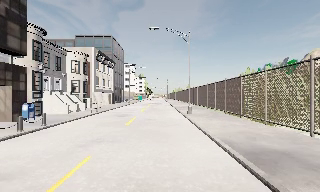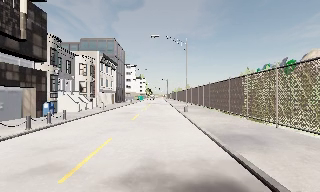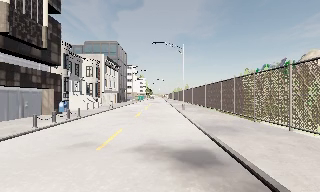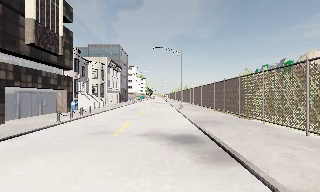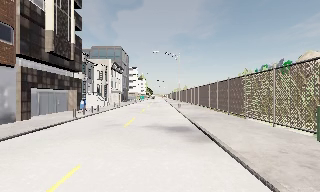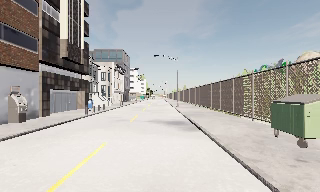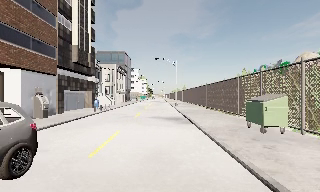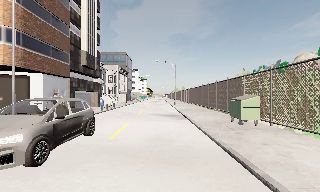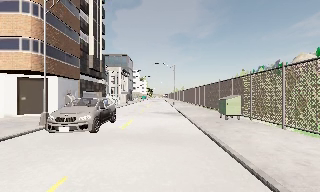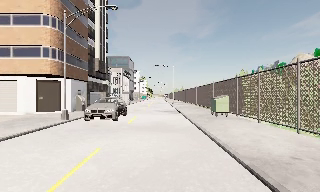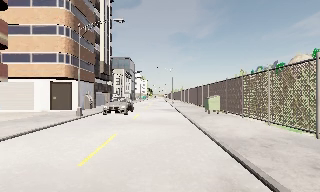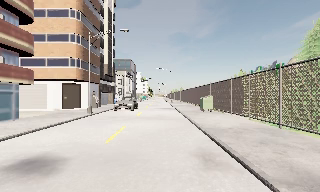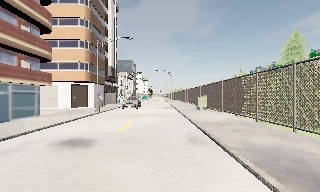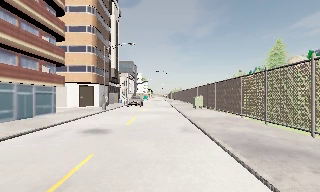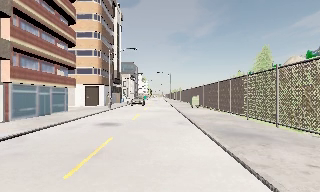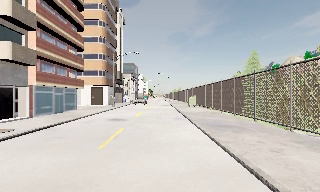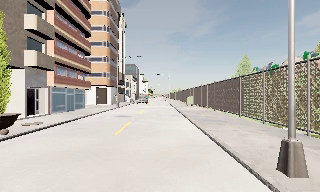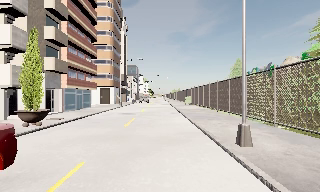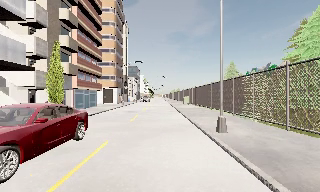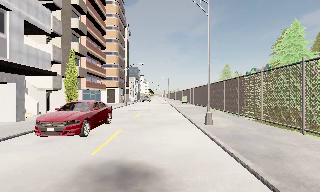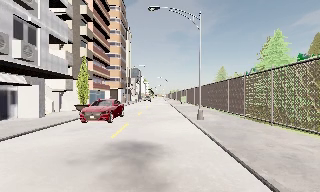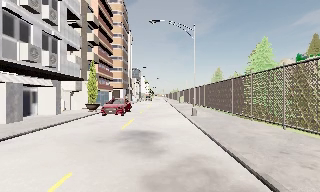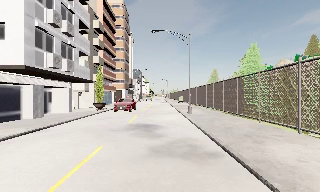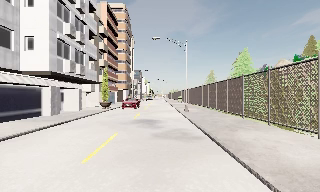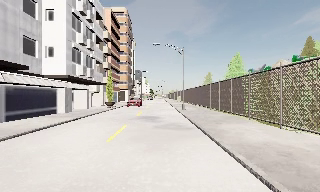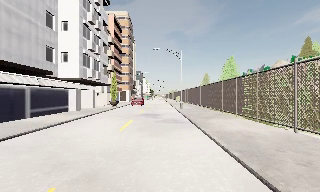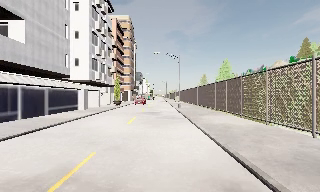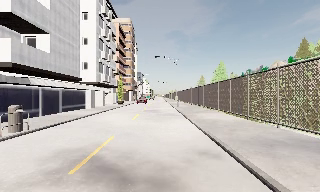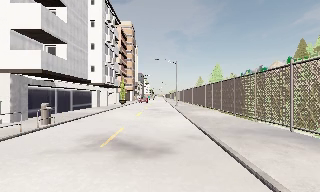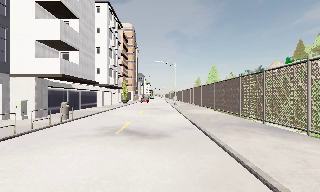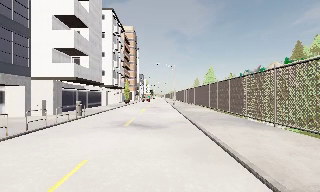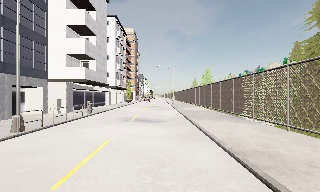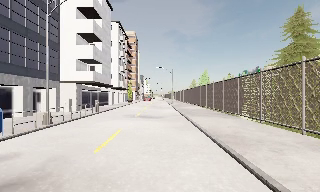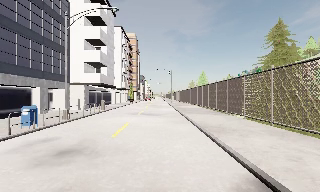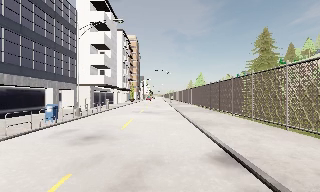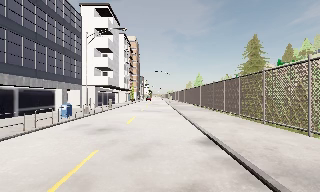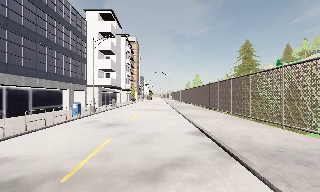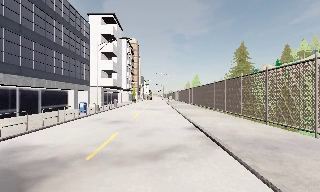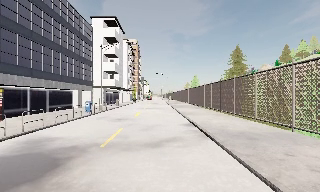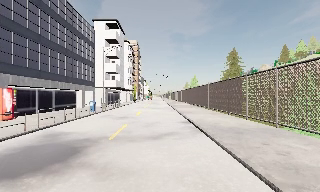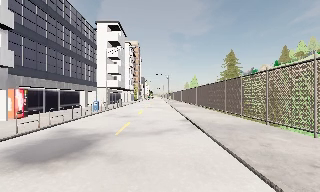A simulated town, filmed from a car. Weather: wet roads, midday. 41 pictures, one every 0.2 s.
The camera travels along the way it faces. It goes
backward.
0.0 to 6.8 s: The camera travels backward, about 65 m, so what stands in front gets smaller.
6.8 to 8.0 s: The camera travels backward, about 7 m, so what stands in front gets smaller. It loses speed.
The film runs backward here.
